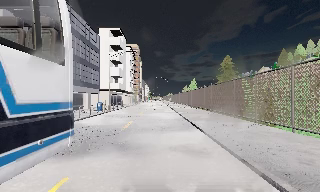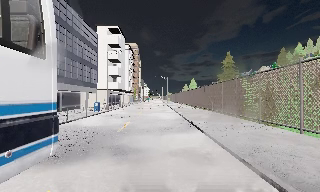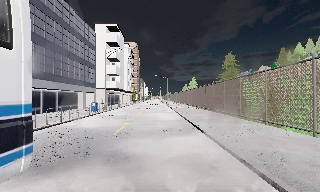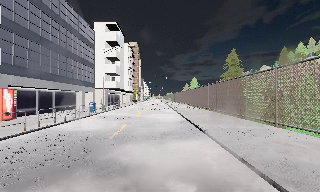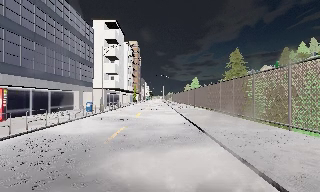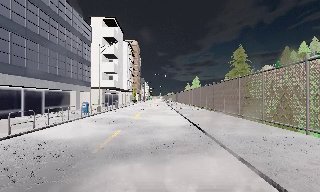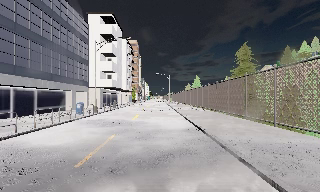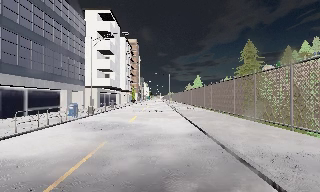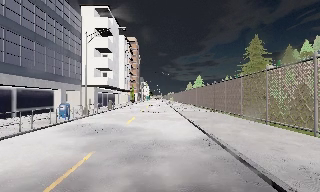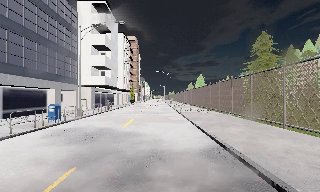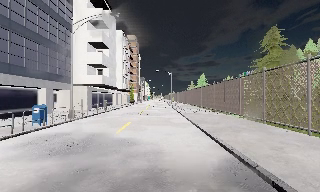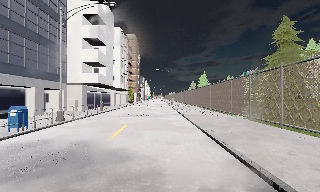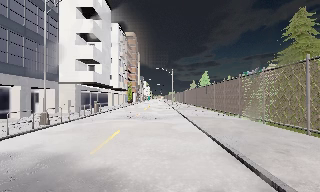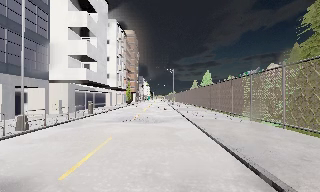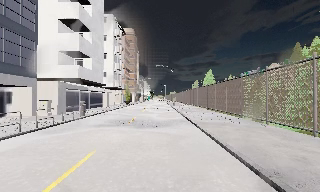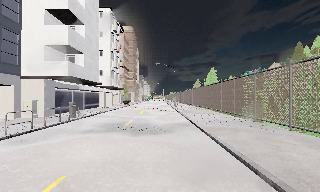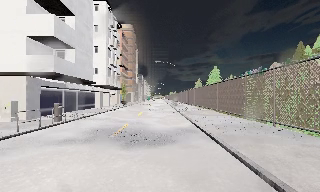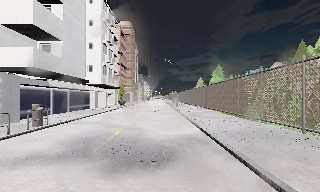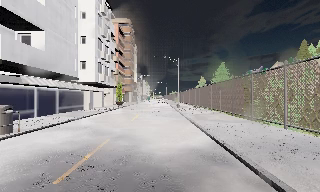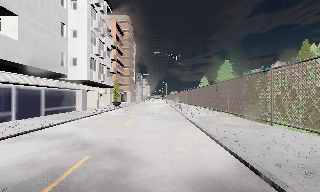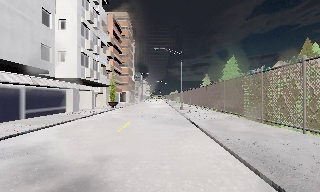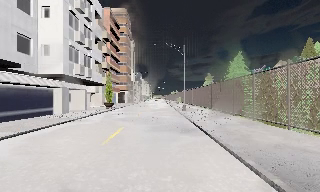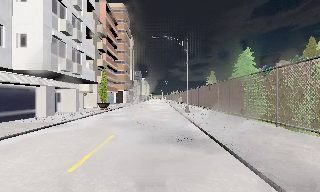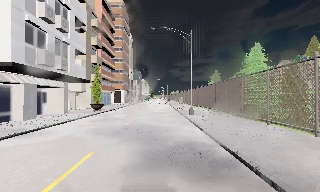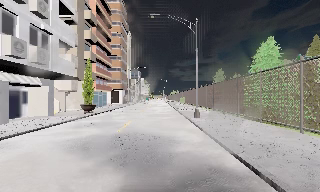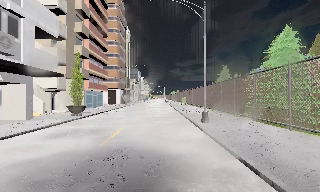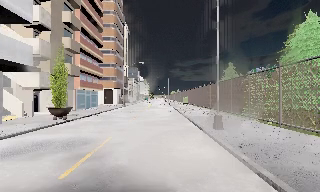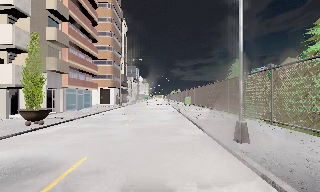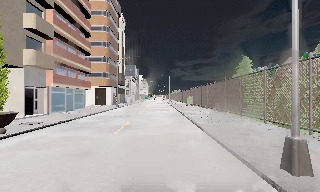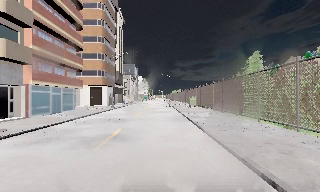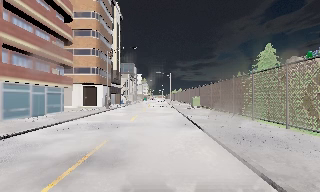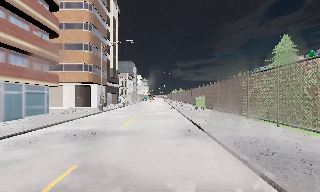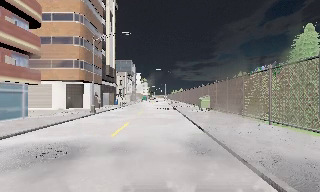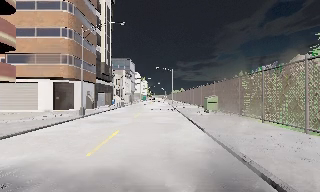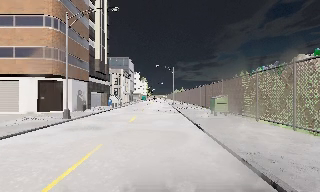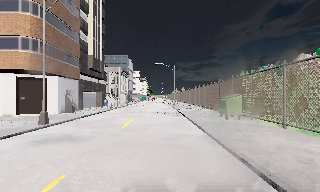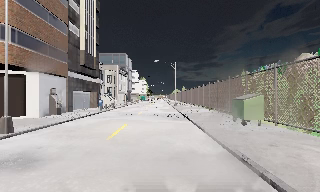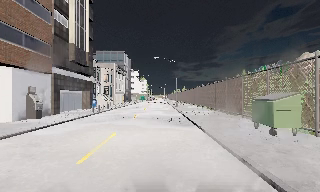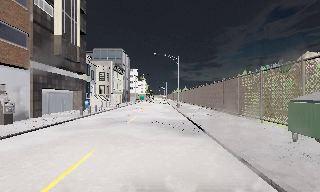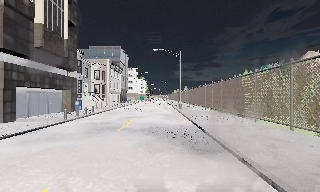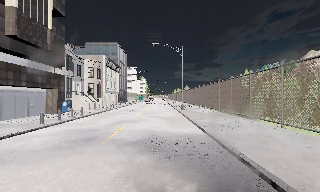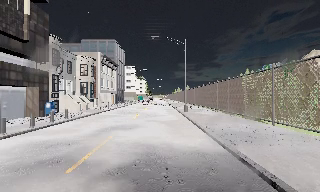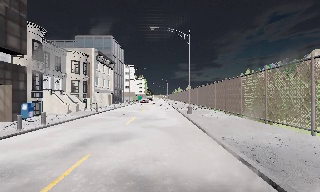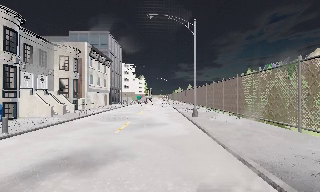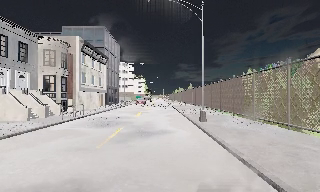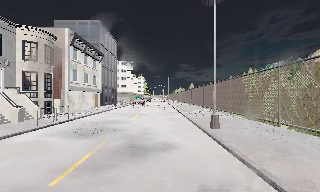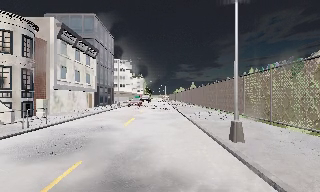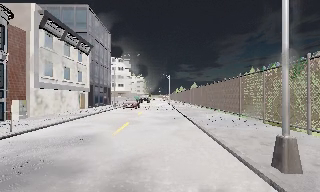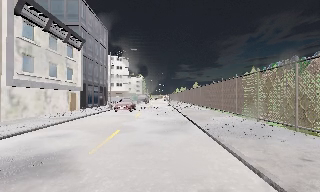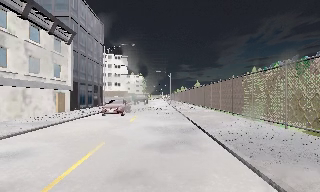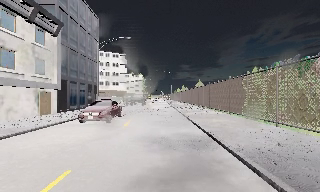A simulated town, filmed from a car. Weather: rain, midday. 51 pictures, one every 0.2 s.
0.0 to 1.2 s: The camera travels forward, about 4.5 m, so what stands in front looms larger. It gains speed.
1.2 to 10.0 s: The camera travels forward, about 85 m, so what stands in front looms larger.
The film runs forward here.
